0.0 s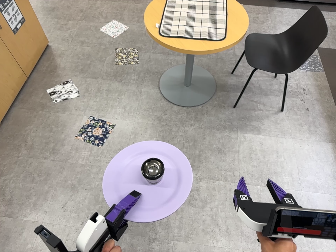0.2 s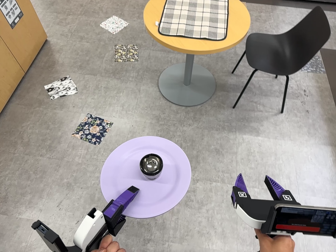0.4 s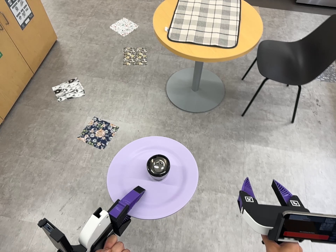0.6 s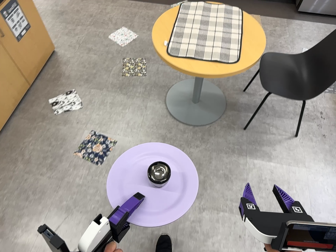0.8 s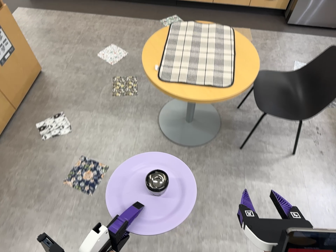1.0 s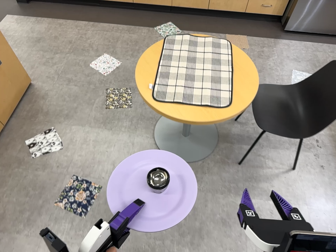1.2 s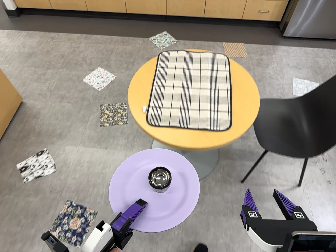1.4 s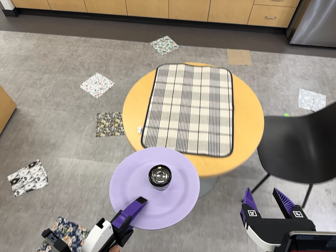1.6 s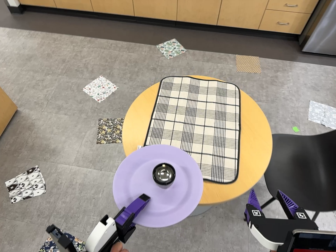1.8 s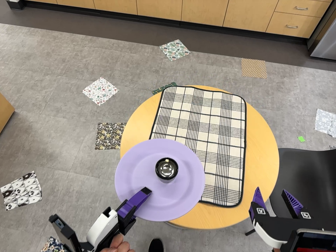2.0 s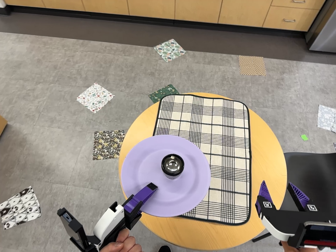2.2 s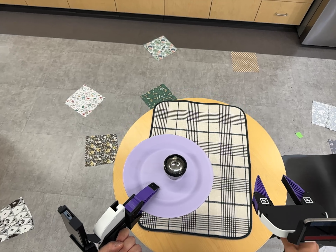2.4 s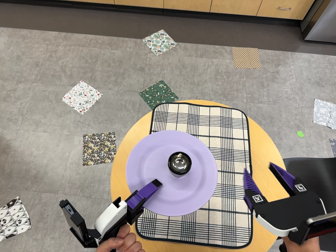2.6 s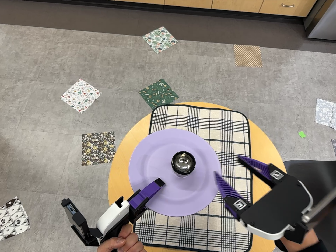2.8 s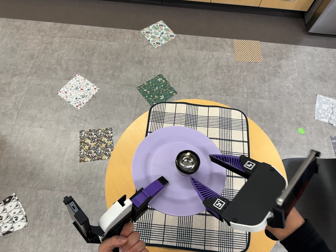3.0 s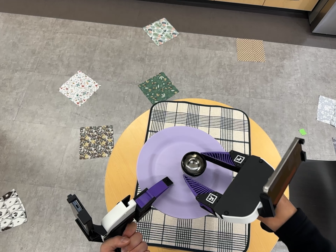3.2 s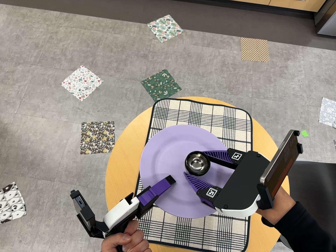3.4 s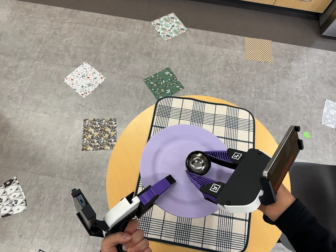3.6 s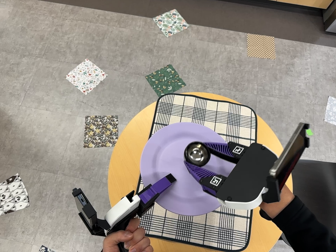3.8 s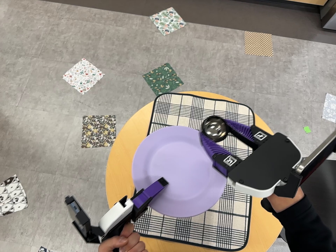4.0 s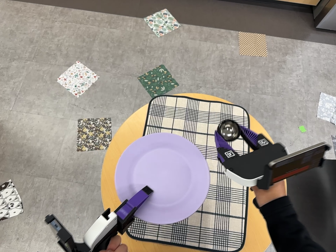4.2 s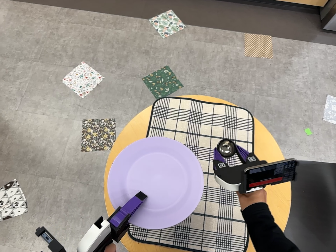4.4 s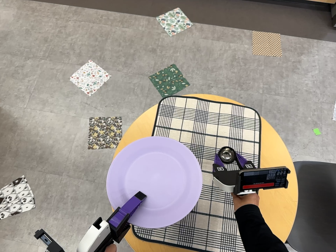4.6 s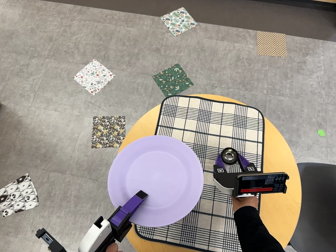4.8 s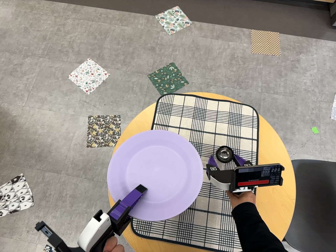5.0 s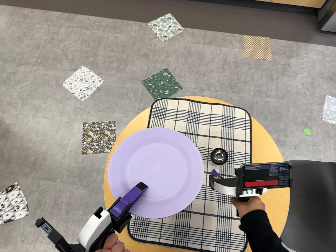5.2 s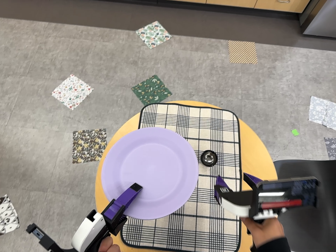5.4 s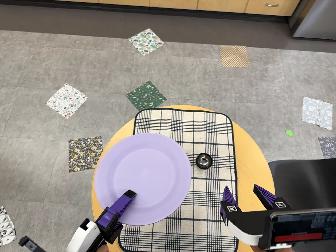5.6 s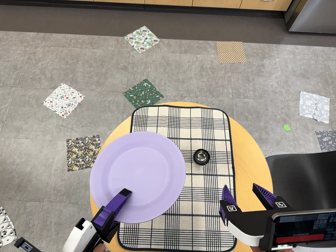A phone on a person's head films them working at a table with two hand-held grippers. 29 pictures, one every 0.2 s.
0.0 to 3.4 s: The camera travels toward the top of its view and forward, about 140 cm, so close, fixed things drift downward. Its aim tips toward the bottom of its view by about 10 degrees.
3.4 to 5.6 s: The camera travels to its right, about 6 cm, so close, fixed things drift to the left.
The film runs forward here.
